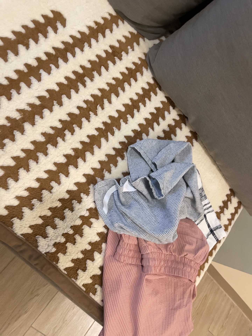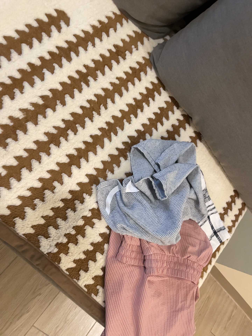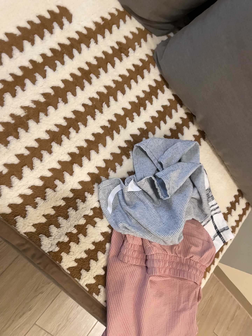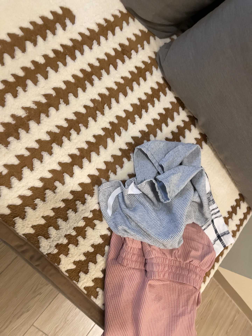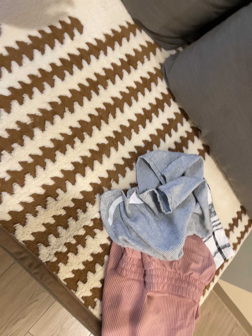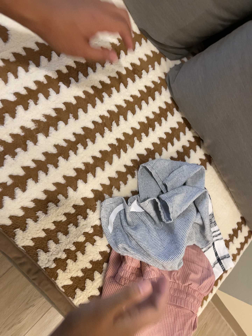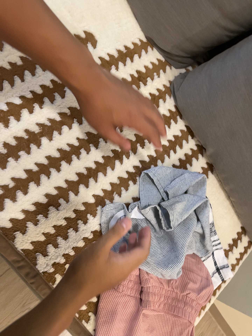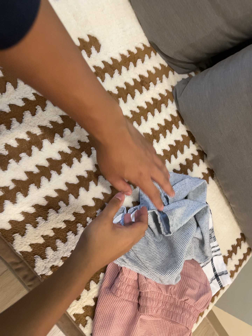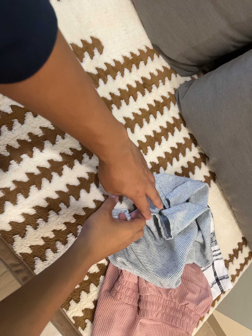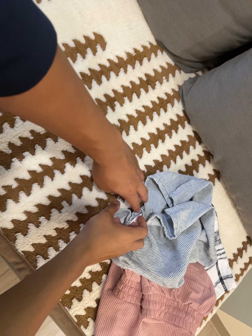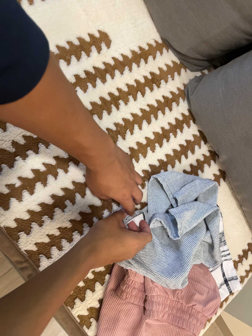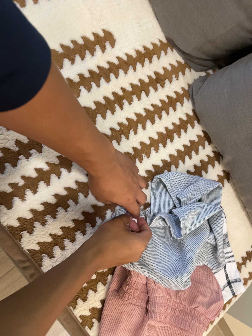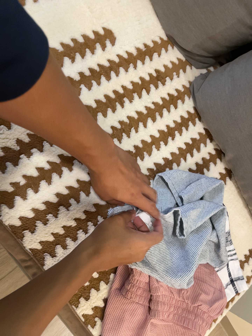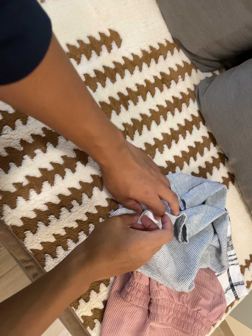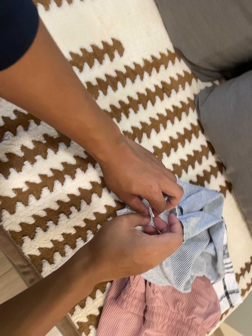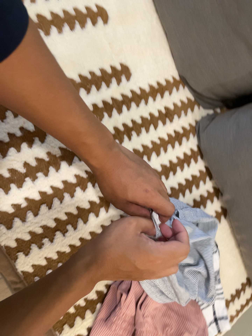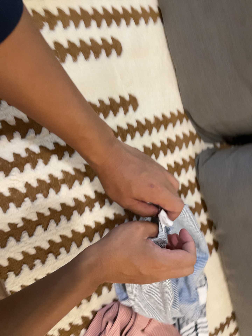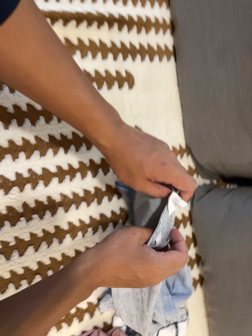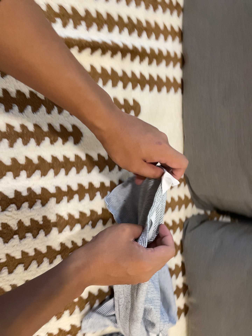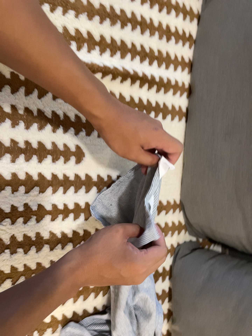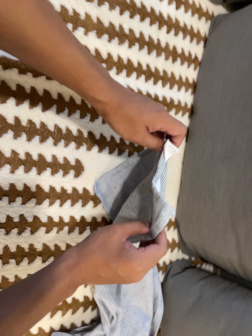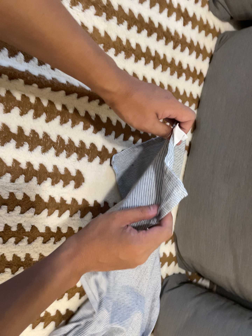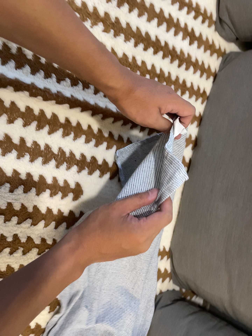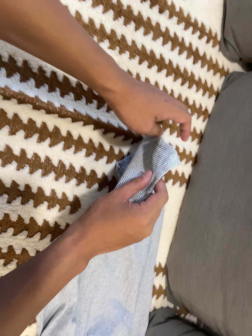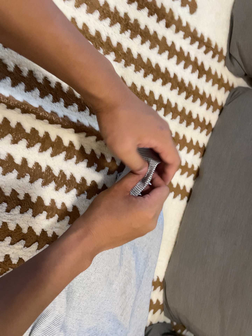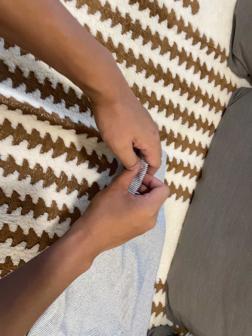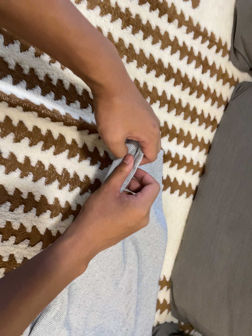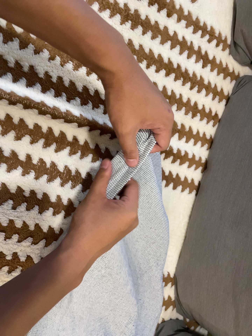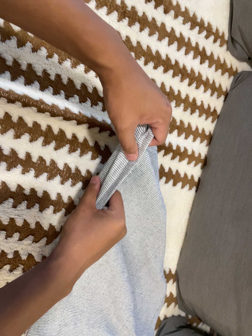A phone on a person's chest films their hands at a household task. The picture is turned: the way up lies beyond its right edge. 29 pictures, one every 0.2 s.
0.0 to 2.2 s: The camera rolls about its line of sight by about 10 degrees, and the scene rotates clockwise.
2.2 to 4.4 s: The camera travels toward the top of its view, about 26 cm, so close, fixed things drift downward. Its aim tips toward the top of its view by about 15 degrees, and the scene shifts downward. It rolls about its line of sight by about 40 degrees, and the scene rotates clockwise.
4.4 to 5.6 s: The camera shifts only a little, or ends up much as it began.
The film runs forward here.
